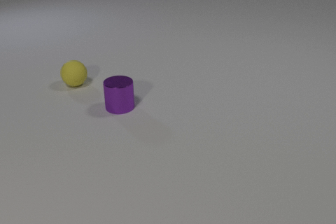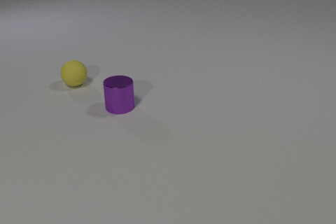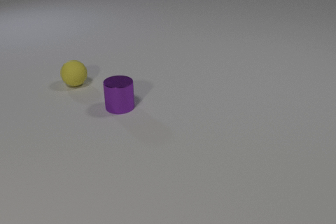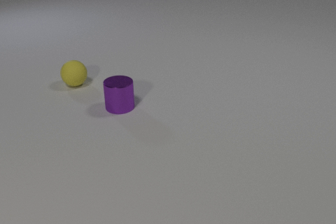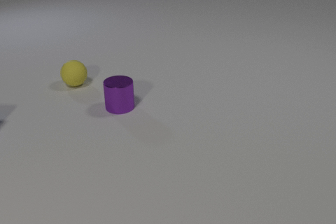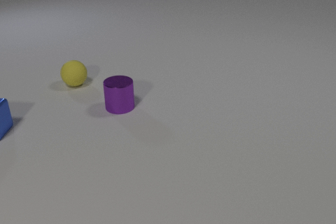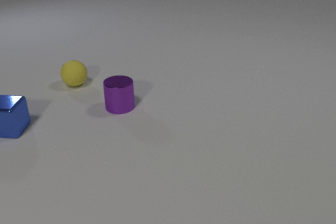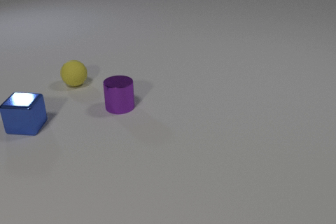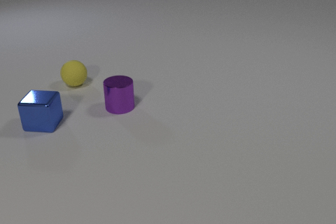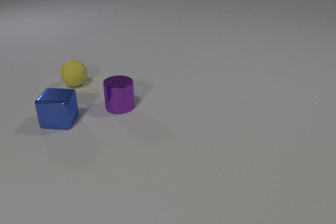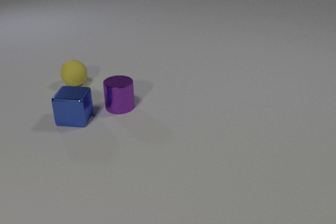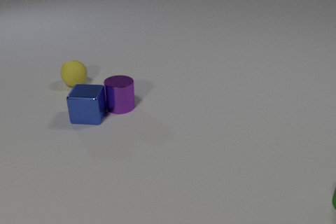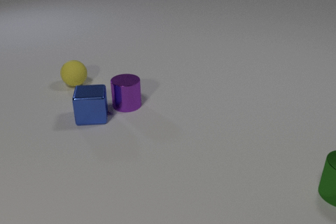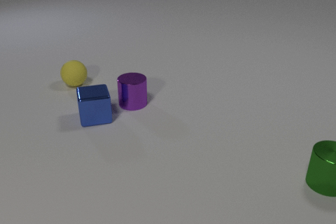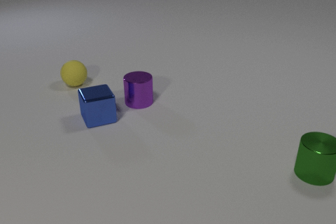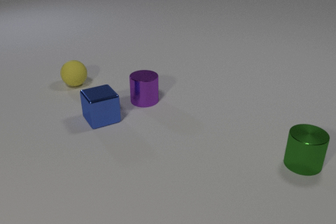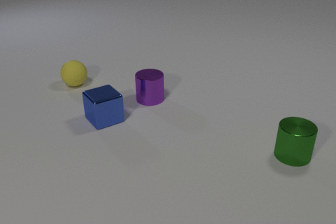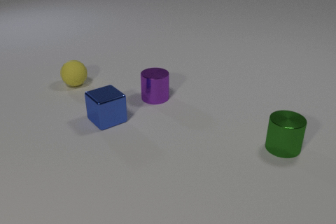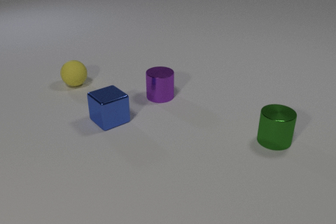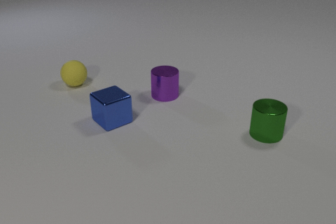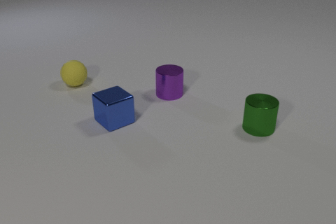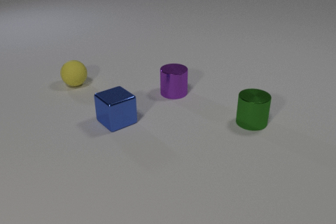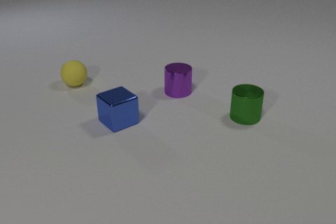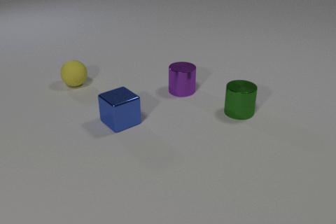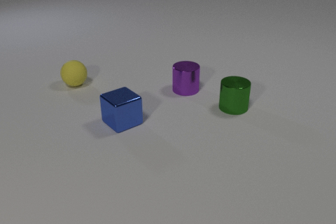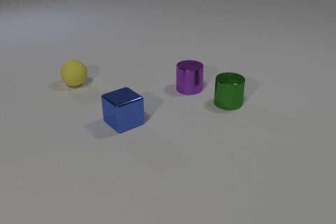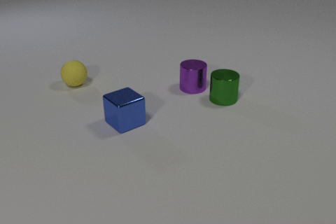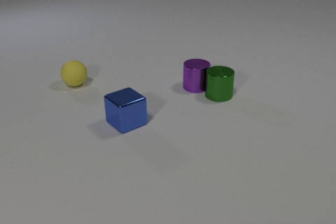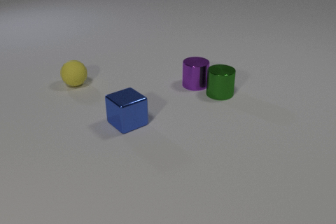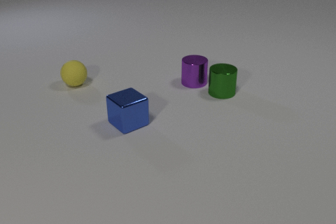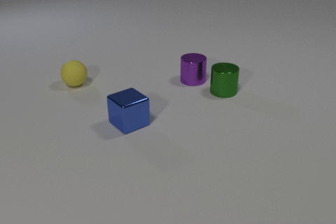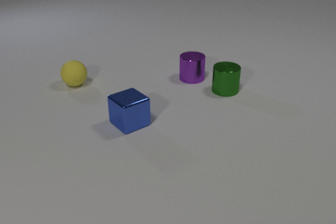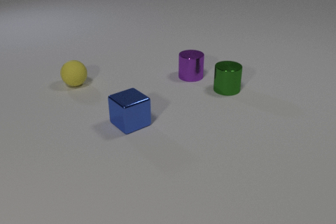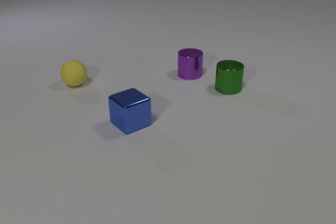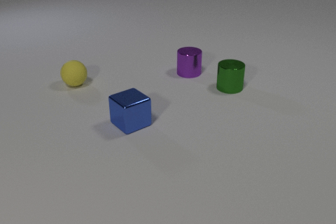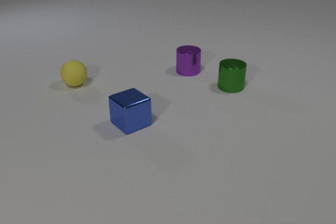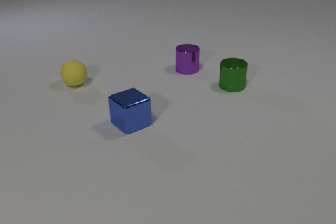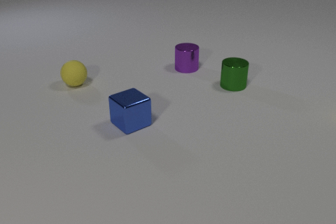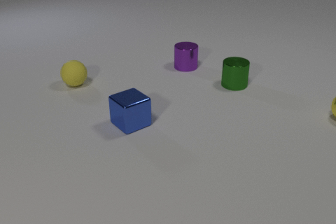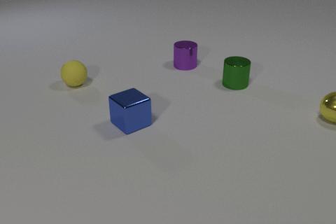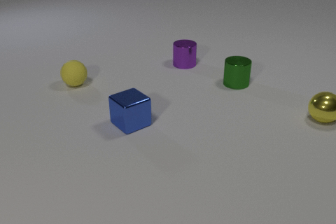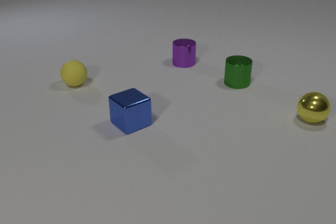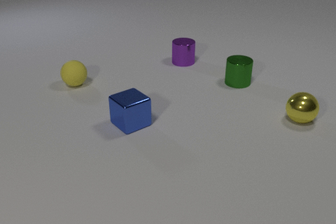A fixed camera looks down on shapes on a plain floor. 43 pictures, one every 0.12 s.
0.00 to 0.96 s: The blue metal cube comes in at the left edge, slides to the right.
0.96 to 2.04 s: The blue metal cube slides to the right, spins counterclockwise seen from above by about 45 degrees, its near face sliding to the right. The purple metal cylinder slides to the right and away from the camera. The green metal cylinder comes in at the right edge, slides to the left and away from the camera. The blue metal cube and the purple metal cylinder collide.
2.04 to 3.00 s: The blue metal cube slides to the right and toward the camera. The purple metal cylinder slides to the right and away from the camera. The green metal cylinder slides away from the camera and to the left.
3.00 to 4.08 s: The blue metal cube slides to the right. The purple metal cylinder slides away from the camera. The green metal cylinder slides away from the camera. The purple metal cylinder and the green metal cylinder collide.
4.08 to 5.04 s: The purple metal cylinder slides away from the camera. The yellow metal sphere comes in at the right edge, rolls to the left and toward the camera. The green metal cylinder slides away from the camera and to the right.
How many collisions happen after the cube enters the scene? 2.
Are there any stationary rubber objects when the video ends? yes.
How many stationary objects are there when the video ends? 2.
